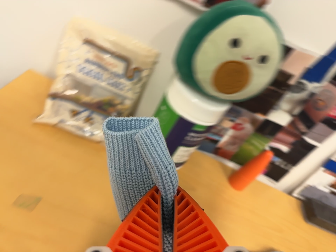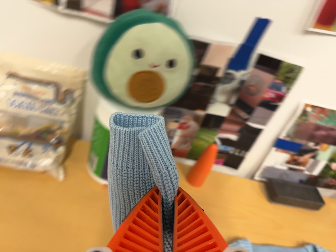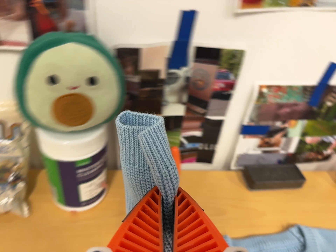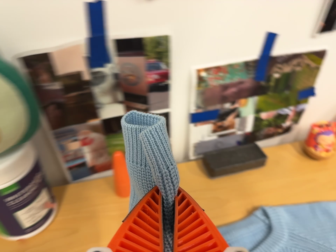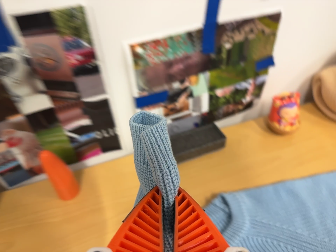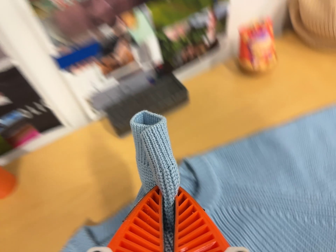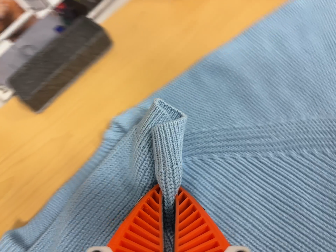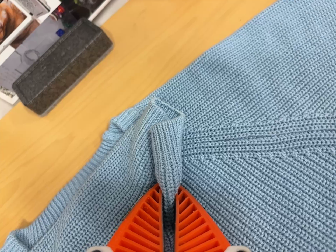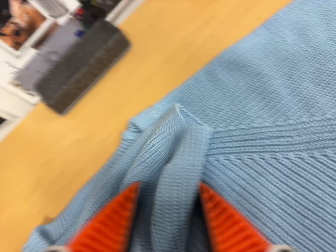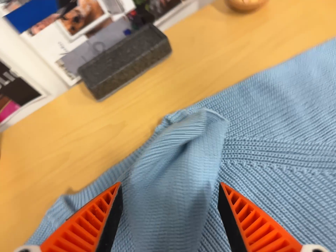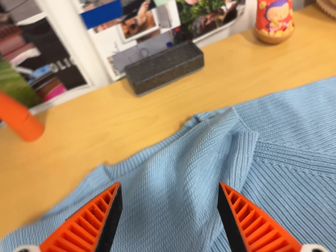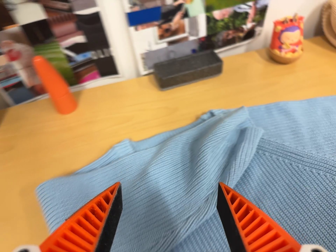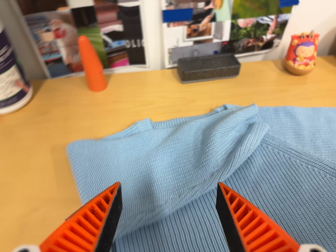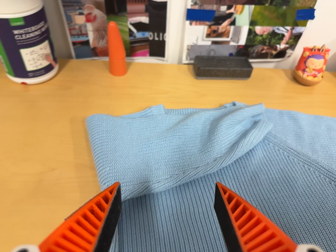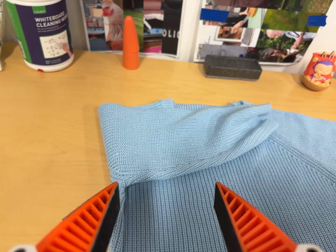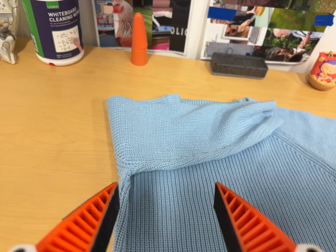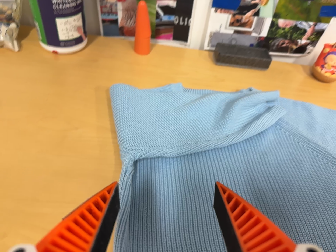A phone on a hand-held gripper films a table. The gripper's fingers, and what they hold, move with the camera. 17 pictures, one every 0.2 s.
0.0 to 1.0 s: The scene slides to the left, as the camera pans about 10 degrees to its right. It travels to its right and forward, about 40 cm, so close, fixed things drift to the left. Its aim tips toward the bottom of its view by about 15 degrees. It rolls about its line of sight by about 50 degrees, and the scene rotates counterclockwise.
1.0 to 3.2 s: The camera travels toward the bottom of its view and backward, about 26 cm, so close, fixed things drift upward. It rolls about its line of sight by about 35 degrees, and the scene rotates clockwise.
The film runs forward here.
